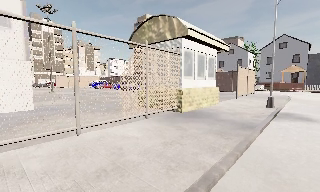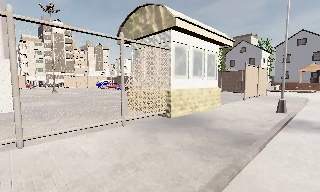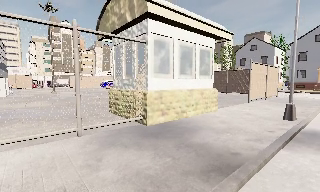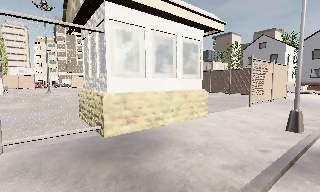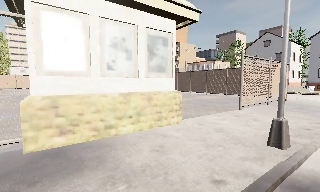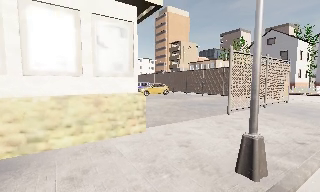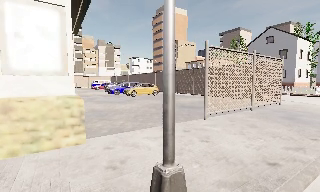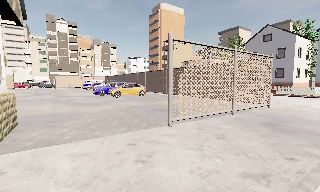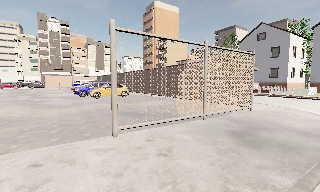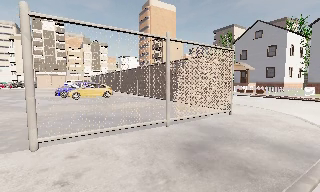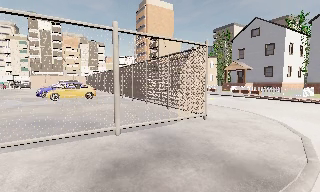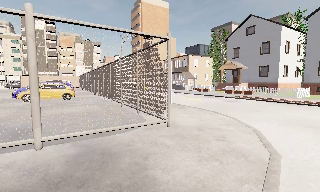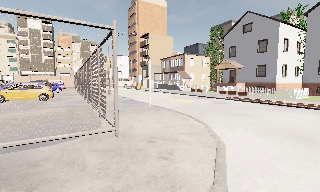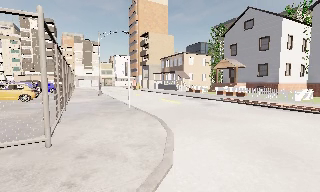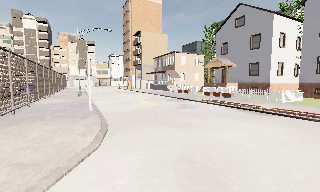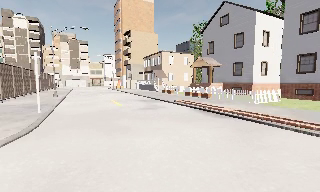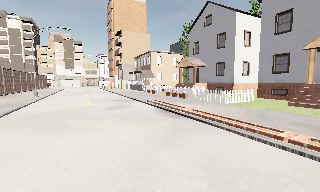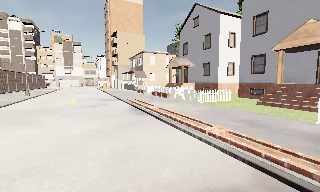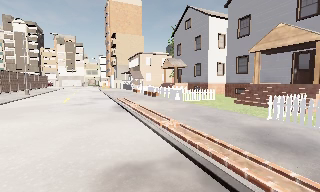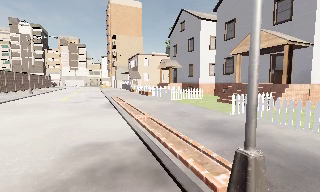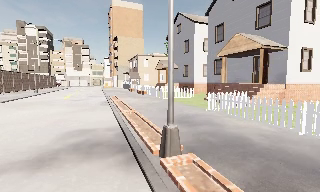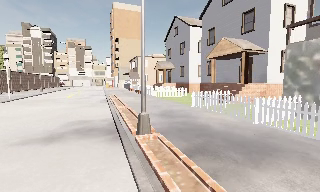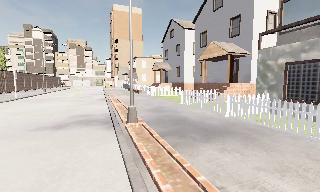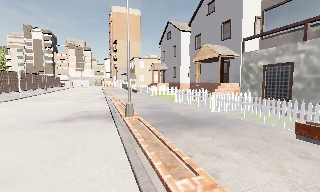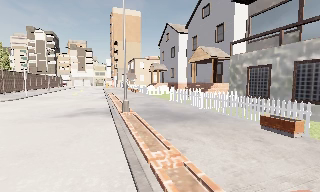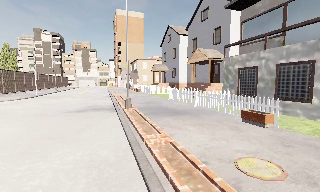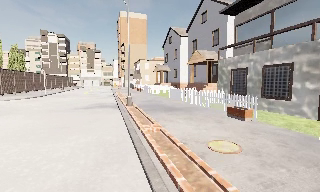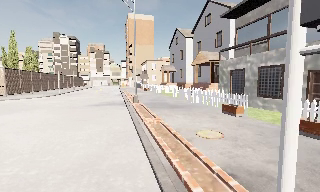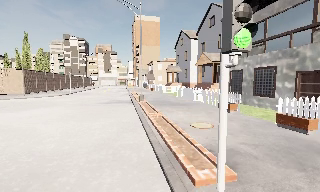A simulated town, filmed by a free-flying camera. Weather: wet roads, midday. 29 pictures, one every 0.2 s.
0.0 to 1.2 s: The camera pans to its left, which is counterclockwise from overhead, by about 15 degrees. It travels to its right and forward, about 11 m, so close, fixed things drift to the left.
1.2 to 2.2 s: The camera travels to its right and forward, about 10 m, so close, fixed things drift to the left.
2.2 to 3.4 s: The camera travels to its right, about 12 m, so close, fixed things drift to the left.
3.4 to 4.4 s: The camera travels backward and to its right, about 8 m, so what stands in front gets smaller.
4.4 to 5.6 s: The camera travels backward, about 6 m, so what stands in front gets smaller.
The film runs backward here.
